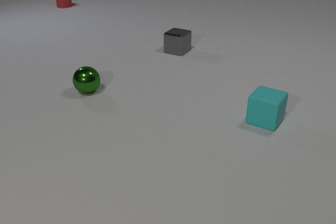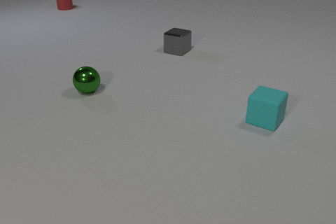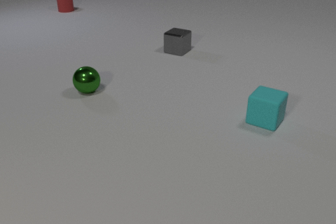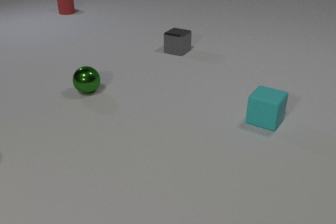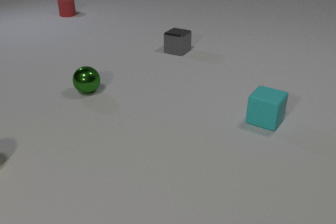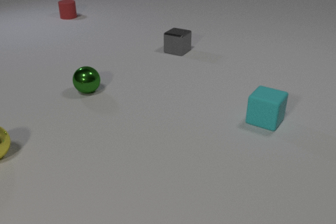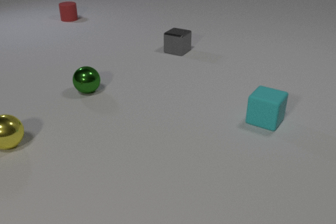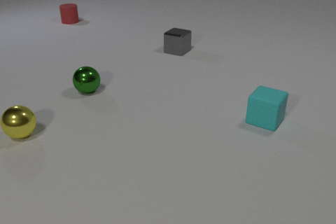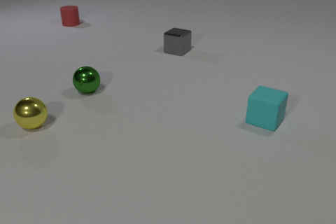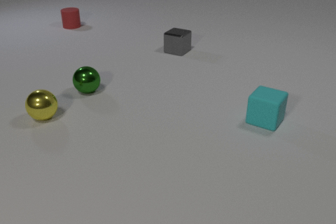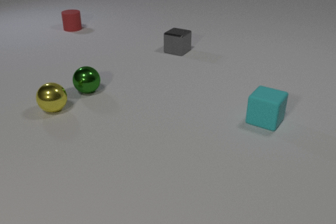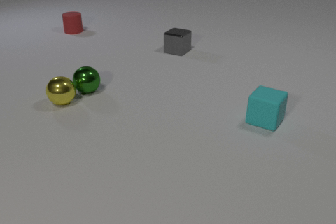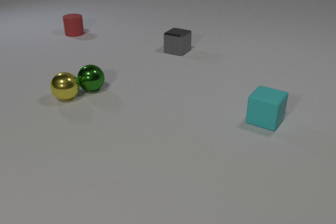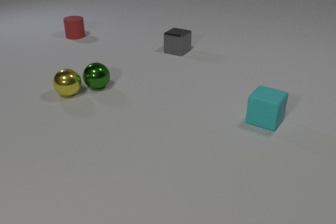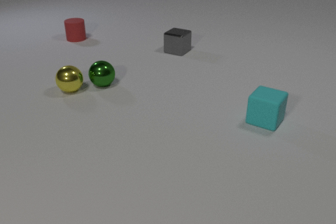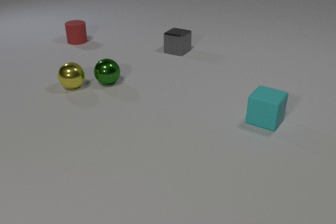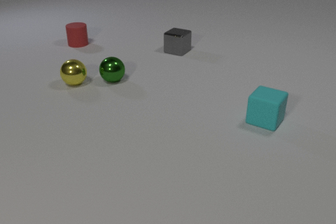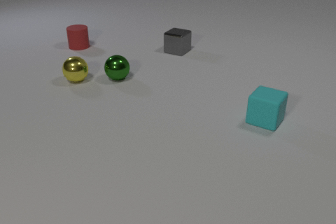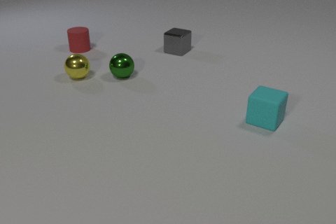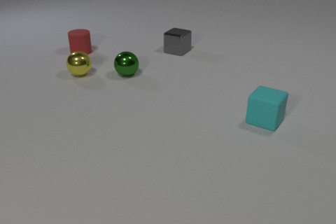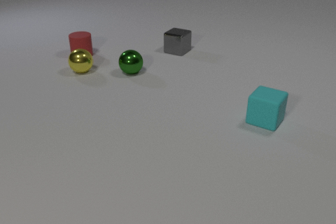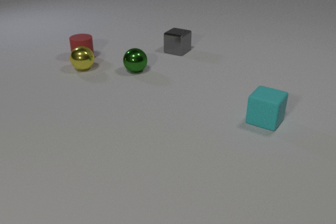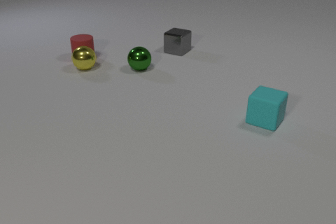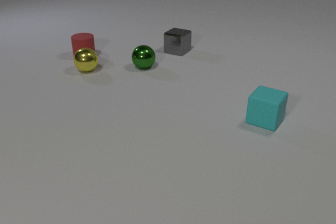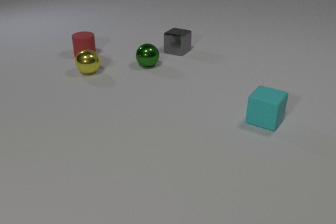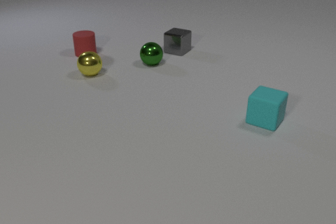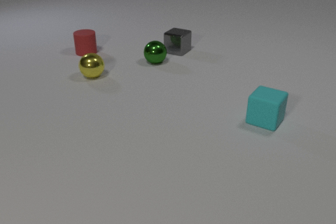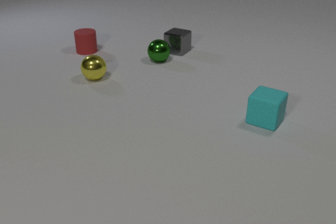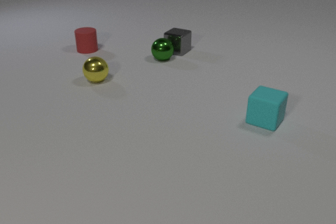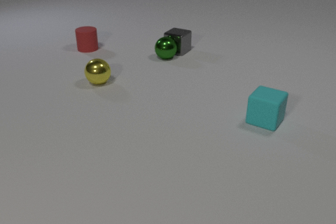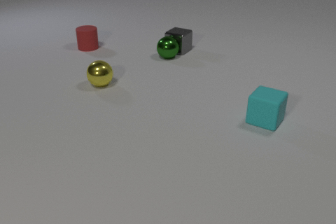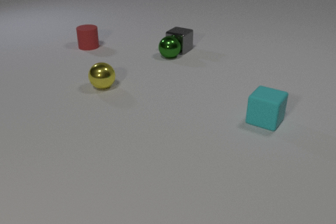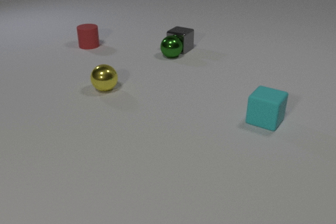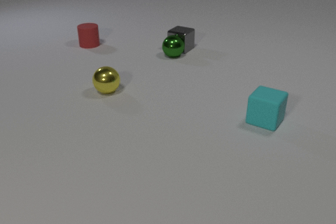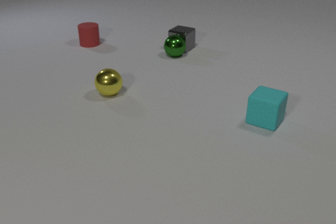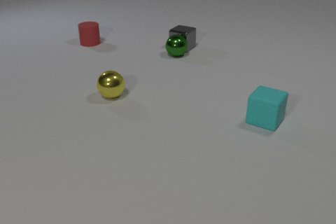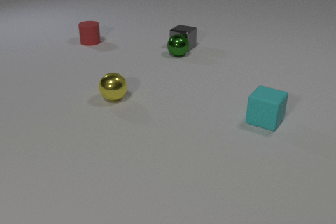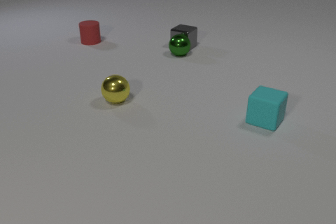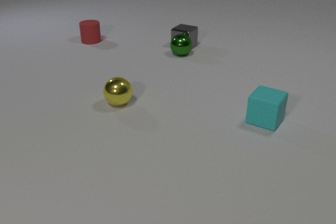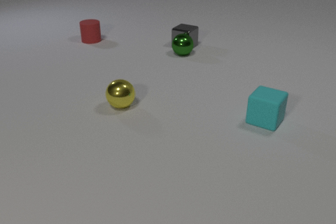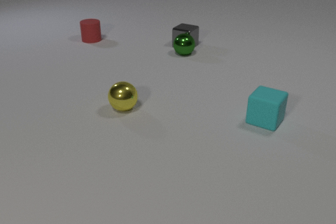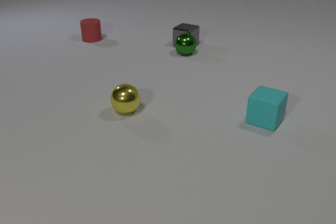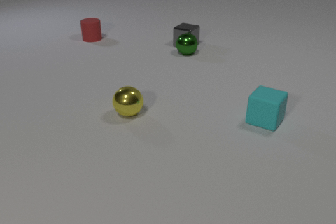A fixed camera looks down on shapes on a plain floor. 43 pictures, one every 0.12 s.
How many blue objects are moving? 0.
What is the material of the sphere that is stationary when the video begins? metal.
What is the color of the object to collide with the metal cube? green.
0.00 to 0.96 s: The yellow metal sphere comes in at the left edge, rolls away from the camera and to the right. The red rubber cylinder slides toward the camera.
0.96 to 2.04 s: The yellow metal sphere rolls away from the camera and to the right. The green metal sphere rolls to the right and away from the camera. The red rubber cylinder slides toward the camera. The yellow metal sphere and the green metal sphere collide.
2.04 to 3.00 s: The yellow metal sphere rolls to the right and away from the camera. The green metal sphere rolls to the right and away from the camera. The red rubber cylinder slides toward the camera. The yellow metal sphere and the red rubber cylinder collide.
3.00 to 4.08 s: The yellow metal sphere rolls toward the camera. The green metal sphere rolls to the right and away from the camera. The gray metal cube slides away from the camera. The red rubber cylinder slides away from the camera. The green metal sphere and the gray metal cube collide.
4.08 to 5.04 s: The yellow metal sphere rolls toward the camera and to the right. The green metal sphere rolls to the right and away from the camera. The gray metal cube slides away from the camera and to the right. The red rubber cylinder slides away from the camera.
